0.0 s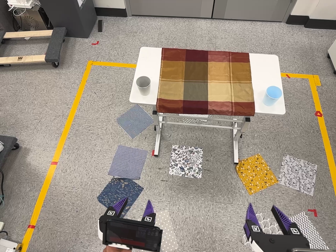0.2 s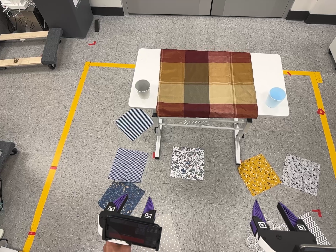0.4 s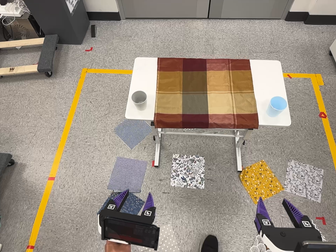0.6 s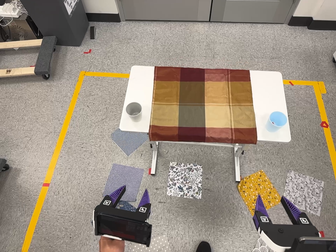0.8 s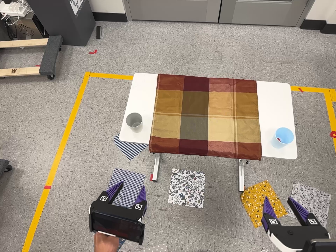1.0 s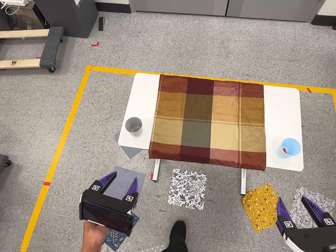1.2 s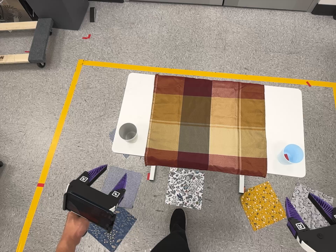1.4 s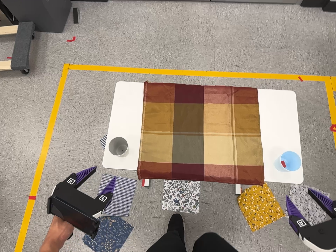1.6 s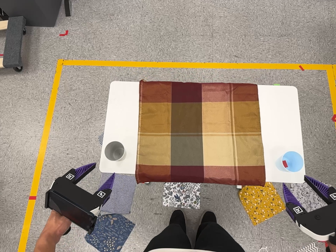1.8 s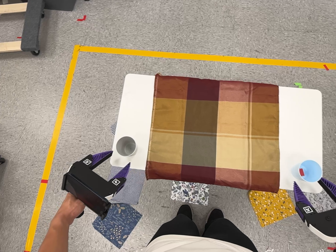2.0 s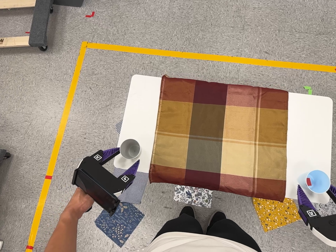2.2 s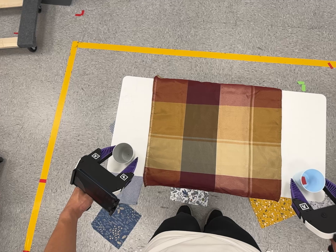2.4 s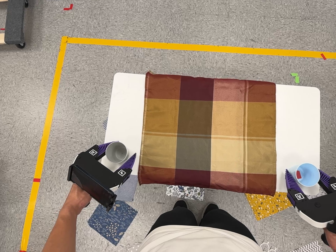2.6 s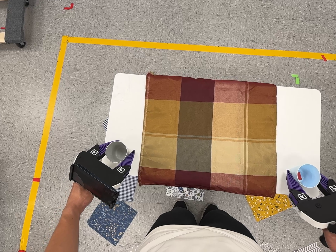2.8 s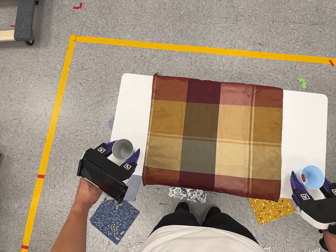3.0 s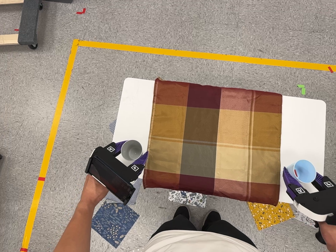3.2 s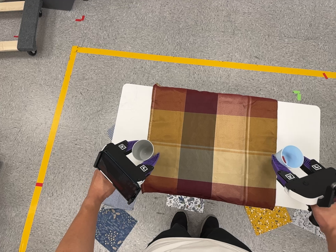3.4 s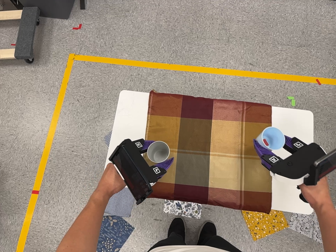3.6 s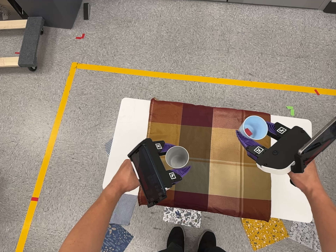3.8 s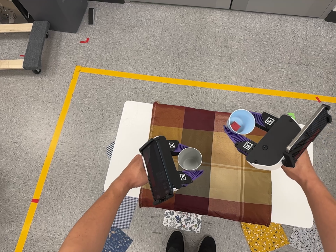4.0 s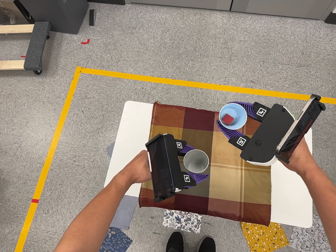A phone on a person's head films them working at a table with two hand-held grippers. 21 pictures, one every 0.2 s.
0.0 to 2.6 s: The camera travels toward the top of its view and forward, about 70 cm, so close, fixed things drift downward. Its aim tips toward the bottom of its view by about 20 degrees.
2.6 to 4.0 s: The camera travels backward, about 8 cm, so what stands in front gets smaller. Its aim tips toward the top of its view by about 10 degrees.
The film runs forward here.
